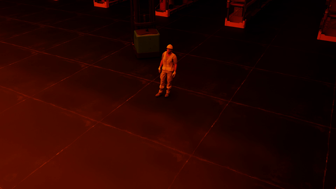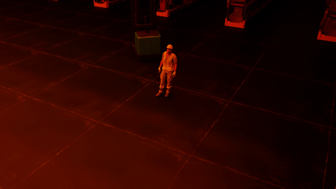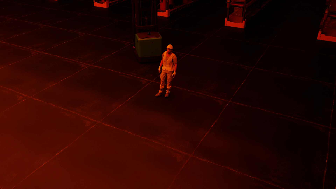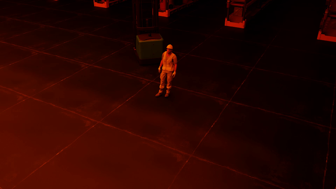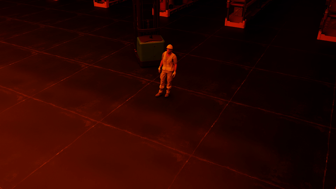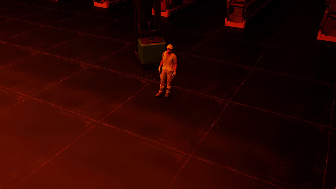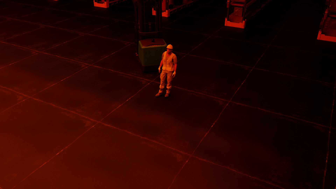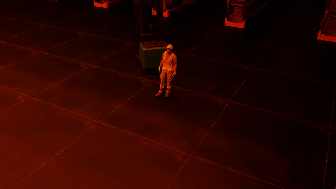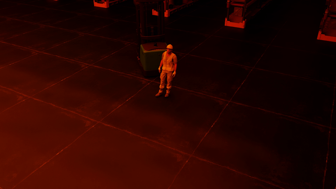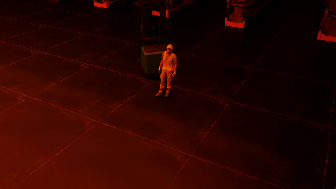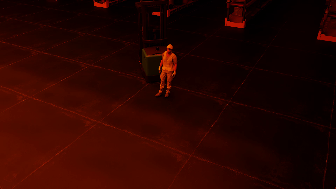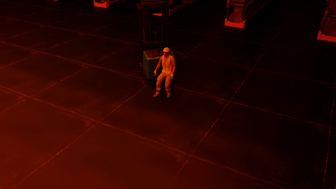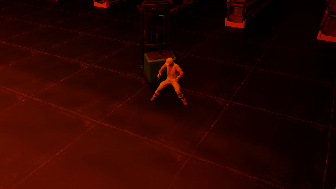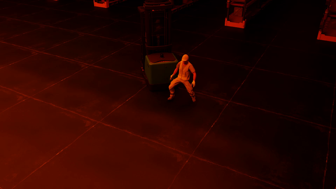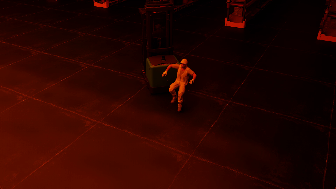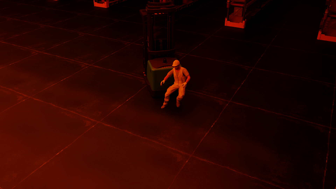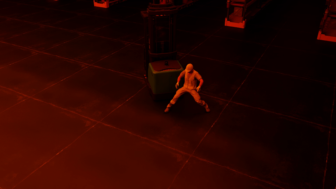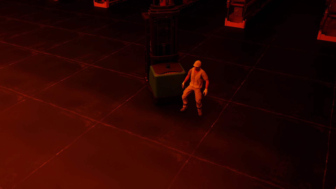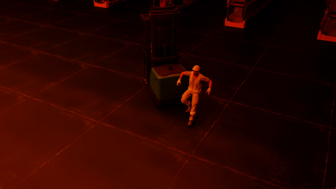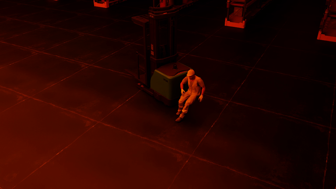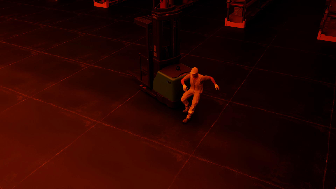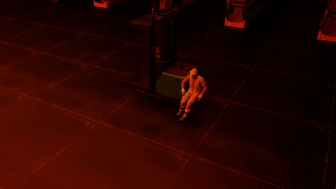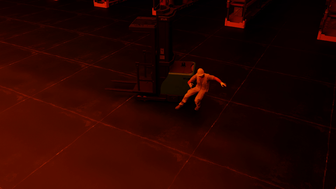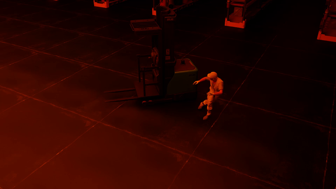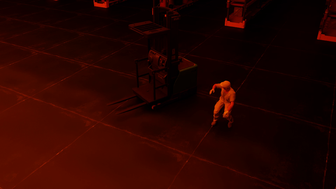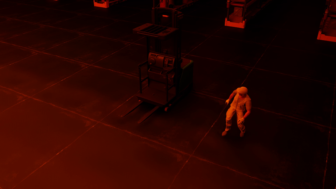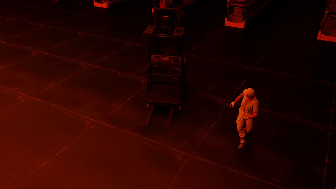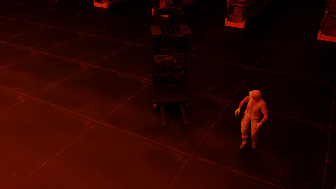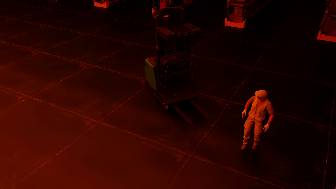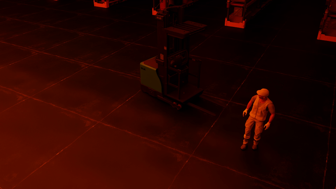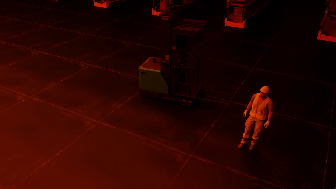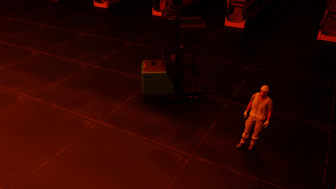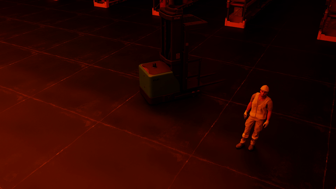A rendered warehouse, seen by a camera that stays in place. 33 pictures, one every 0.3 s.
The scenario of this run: Near miss between a forklift and a person.
